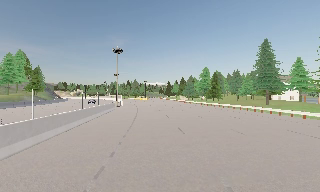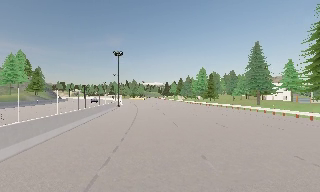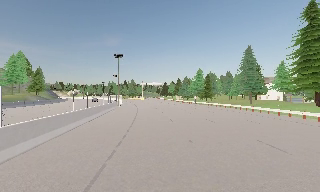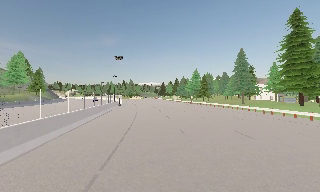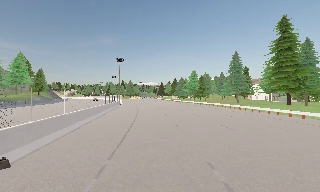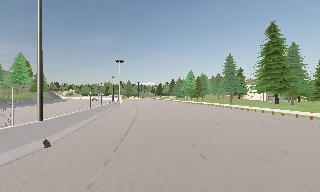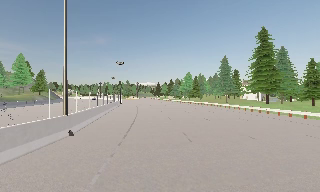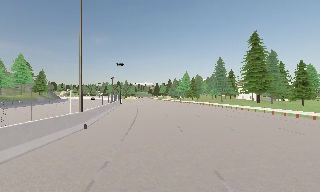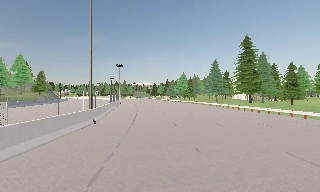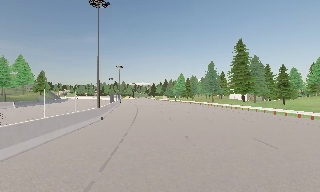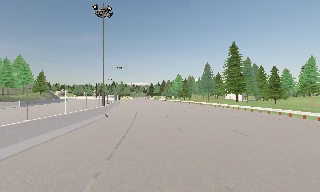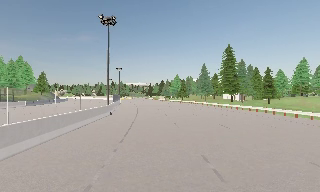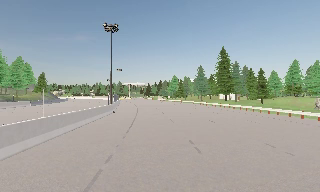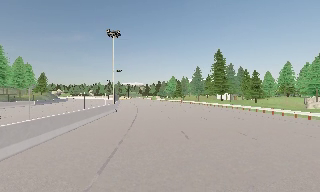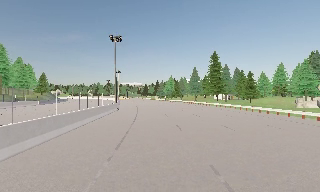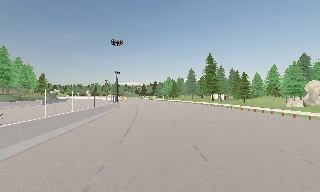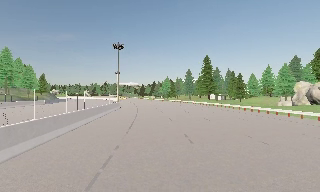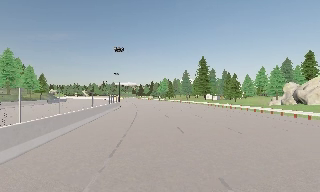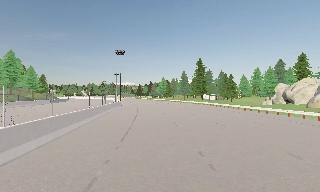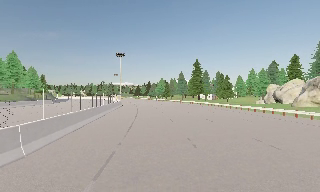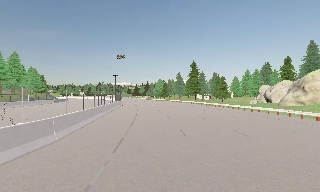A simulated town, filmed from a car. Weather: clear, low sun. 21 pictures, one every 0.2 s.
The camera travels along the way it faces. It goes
backward.
0.0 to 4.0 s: The camera pans to its right, which is clockwise from overhead, by about 10 degrees. It travels backward, about 40 m, so what stands in front gets smaller.
The film runs backward here.
